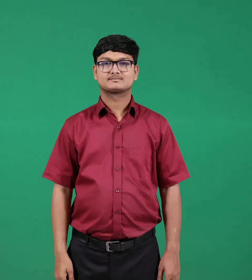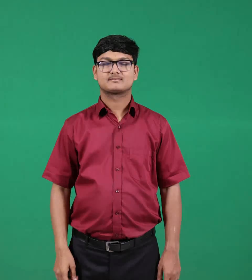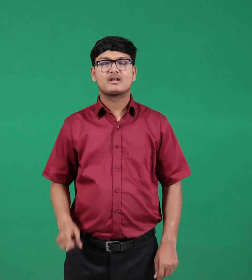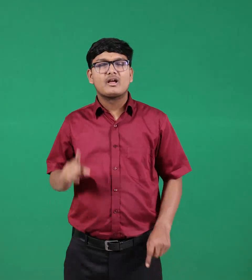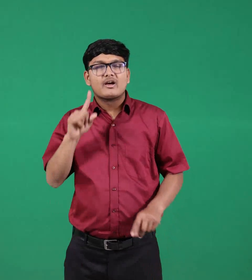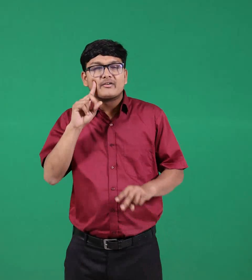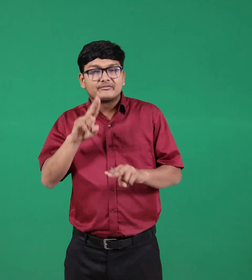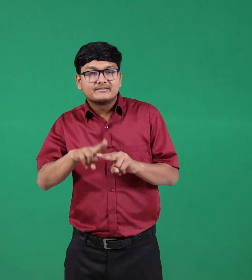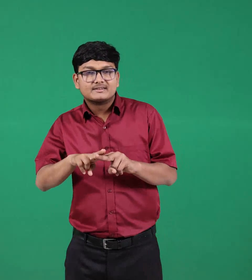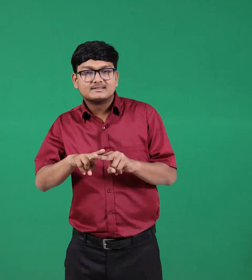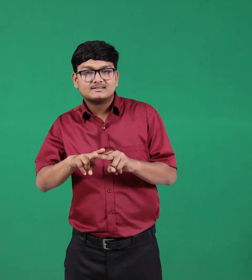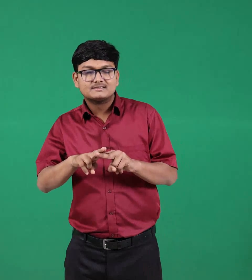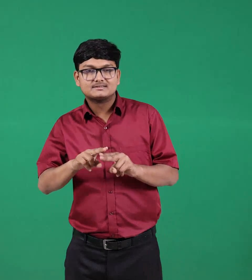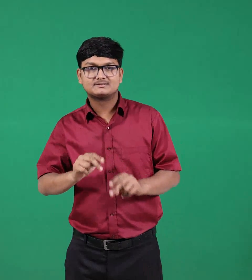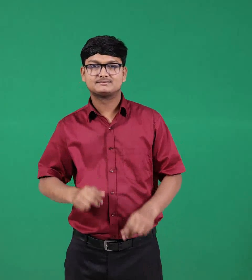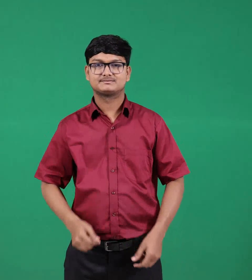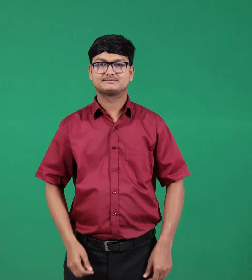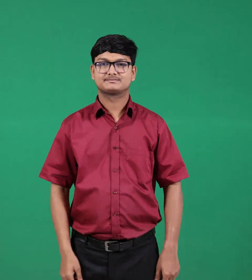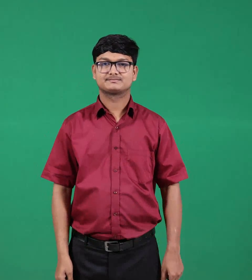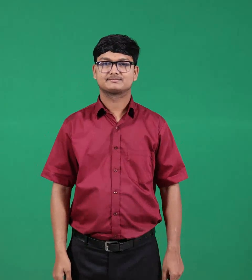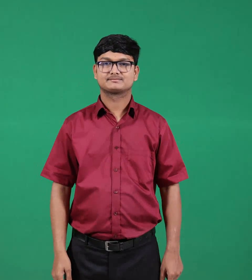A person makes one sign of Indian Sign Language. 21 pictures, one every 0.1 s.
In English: if
